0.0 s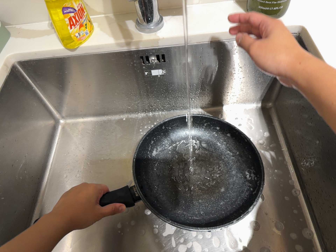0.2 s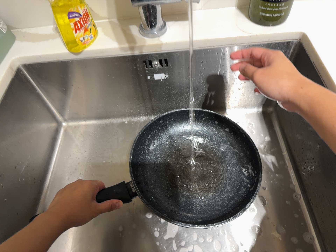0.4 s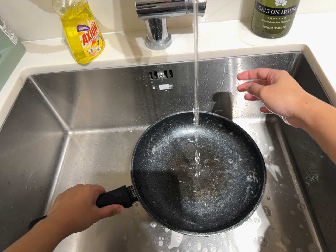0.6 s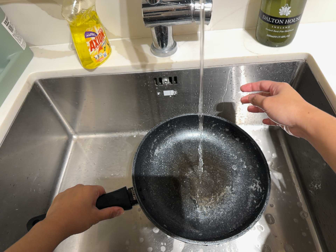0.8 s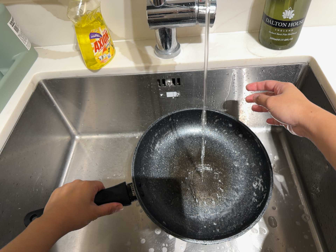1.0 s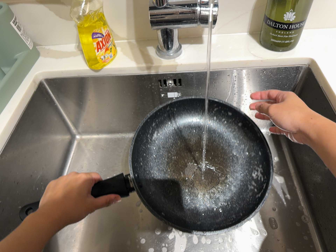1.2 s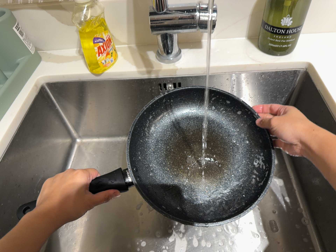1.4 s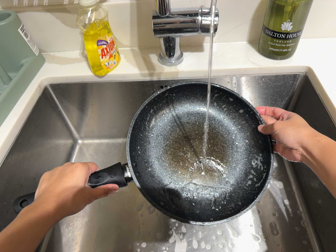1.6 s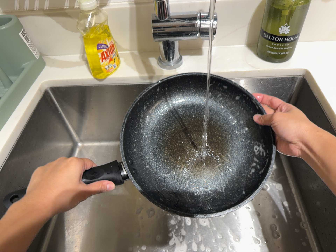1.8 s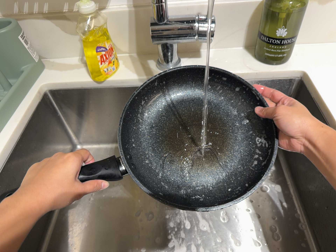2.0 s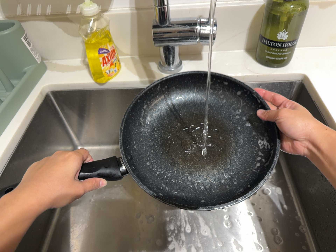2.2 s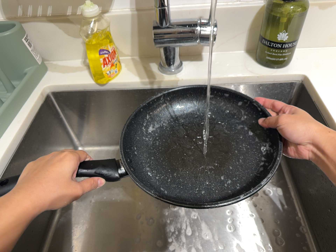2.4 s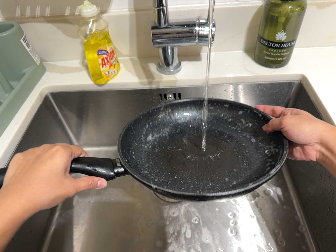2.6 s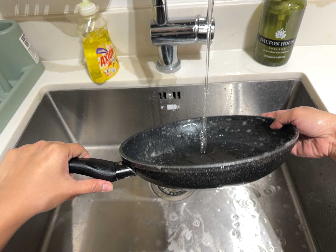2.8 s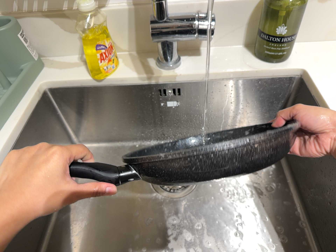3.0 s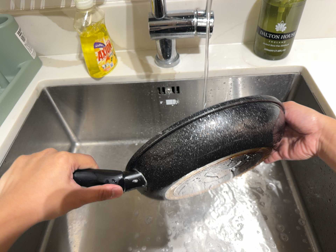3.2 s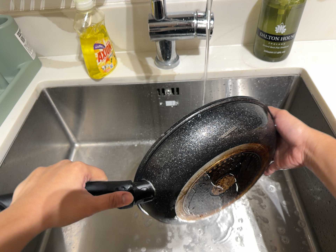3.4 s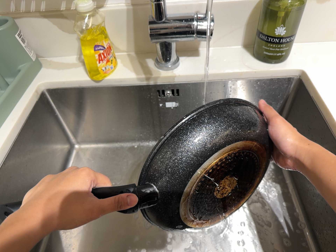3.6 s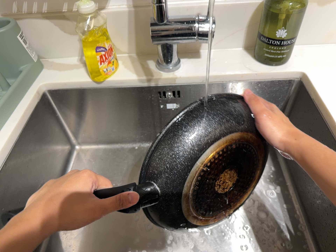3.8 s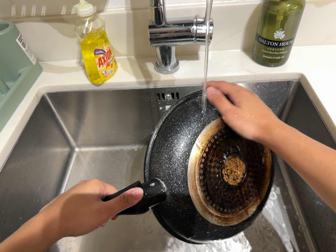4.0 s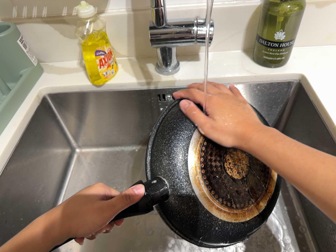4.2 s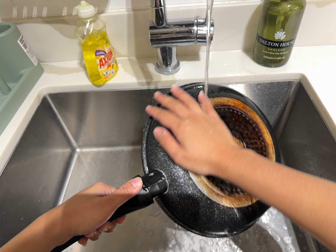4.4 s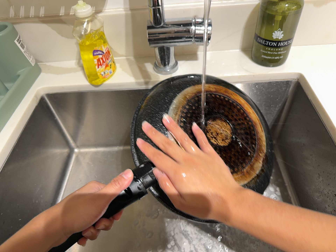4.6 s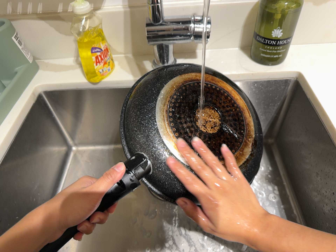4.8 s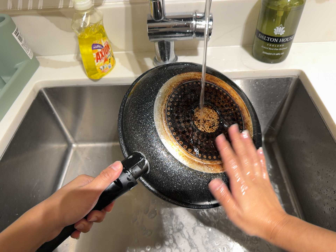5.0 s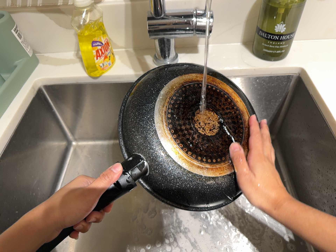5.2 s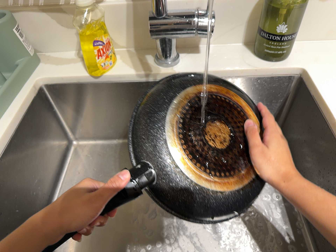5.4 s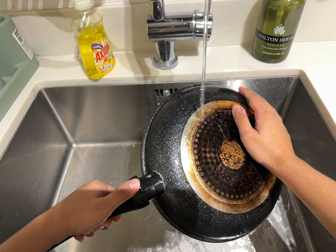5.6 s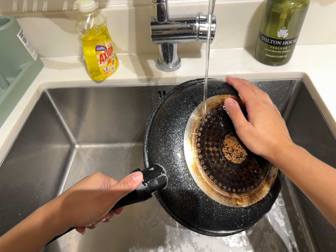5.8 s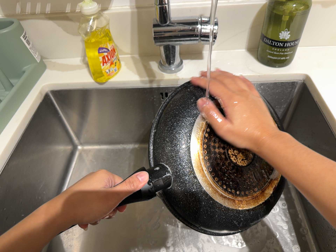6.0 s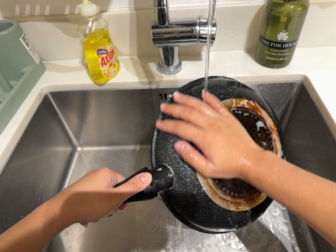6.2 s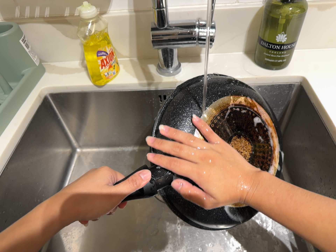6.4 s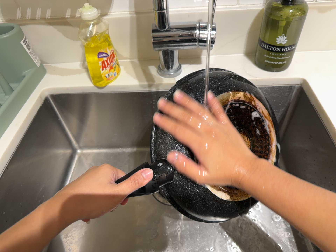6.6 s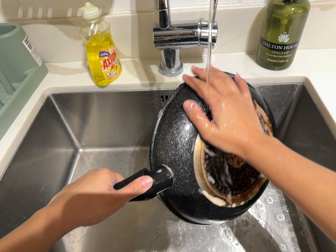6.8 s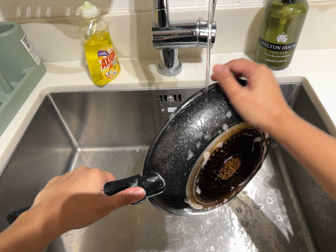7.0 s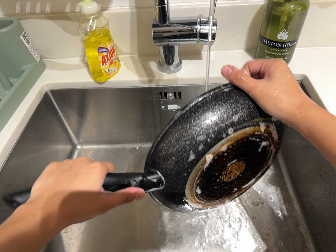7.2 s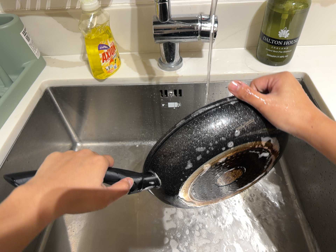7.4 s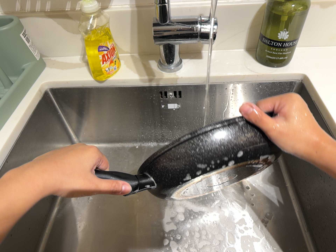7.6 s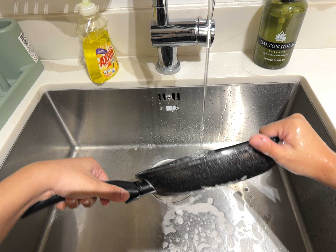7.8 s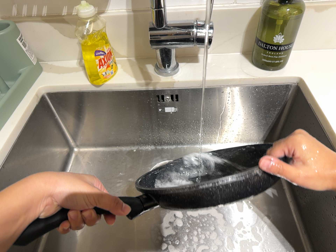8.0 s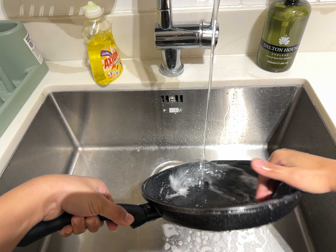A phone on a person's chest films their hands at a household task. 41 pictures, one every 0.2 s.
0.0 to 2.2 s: The camera's aim tips toward the top of its view by about 10 degrees, and the scene shifts downward.
2.2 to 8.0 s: The camera keeps its place and its aim.
The film runs backward here.
